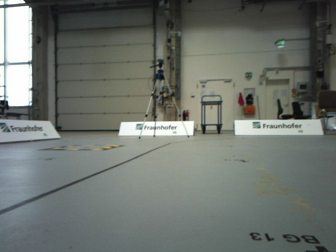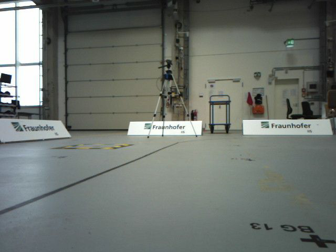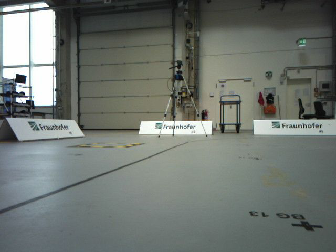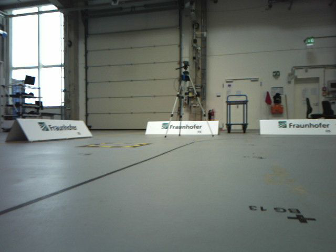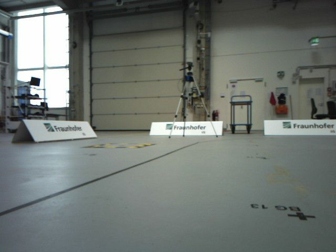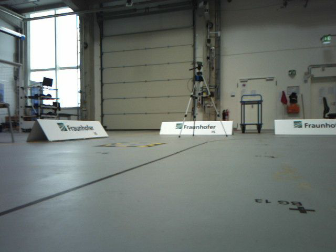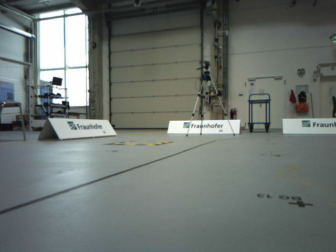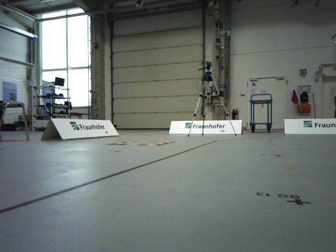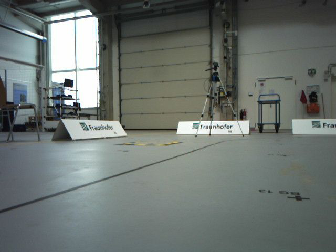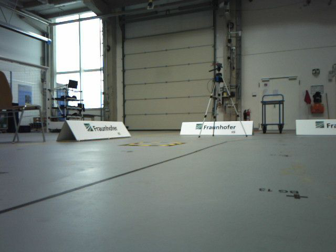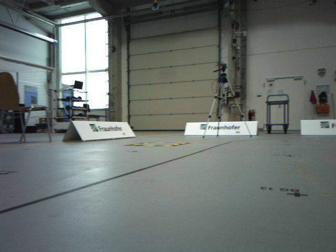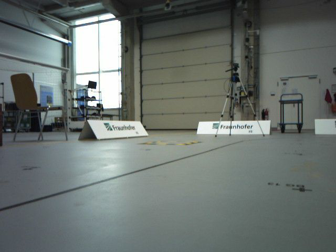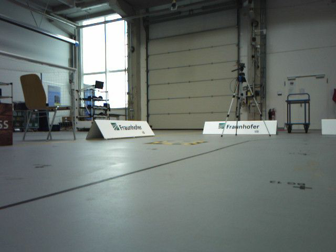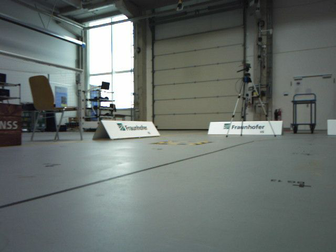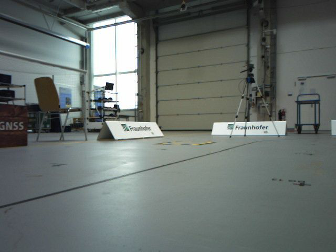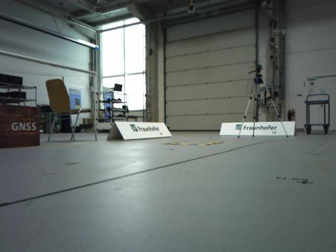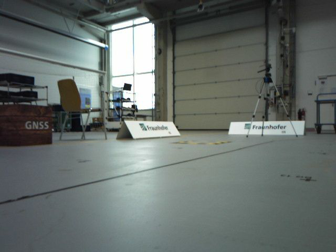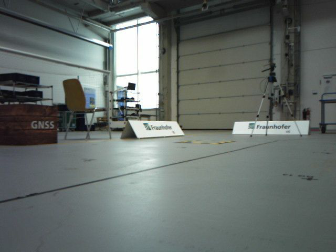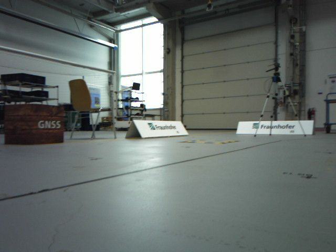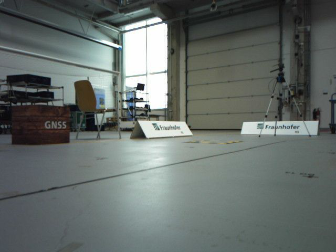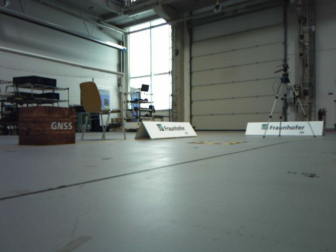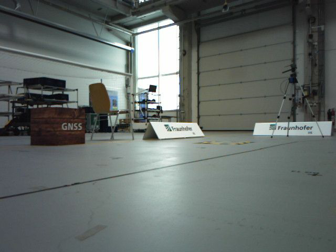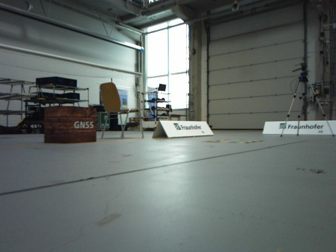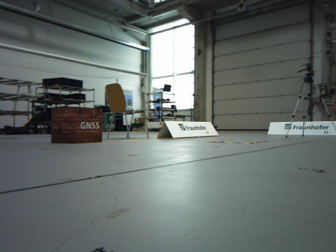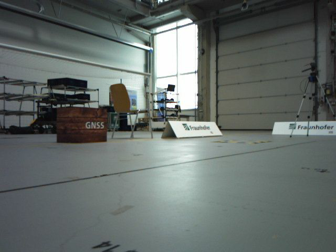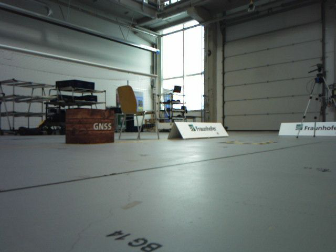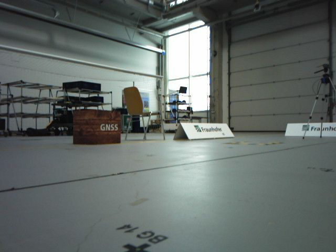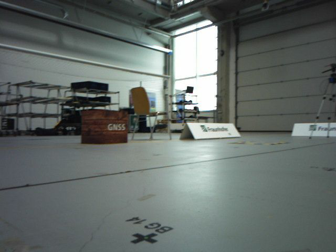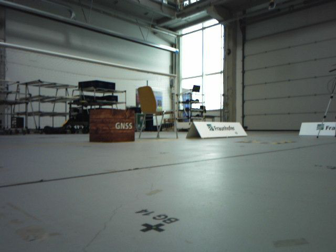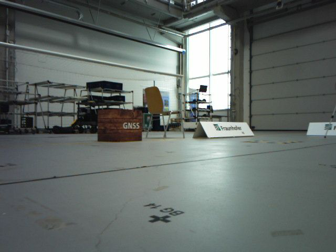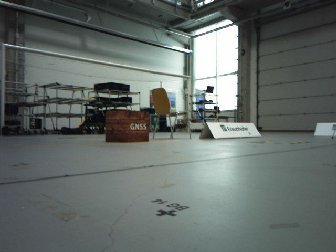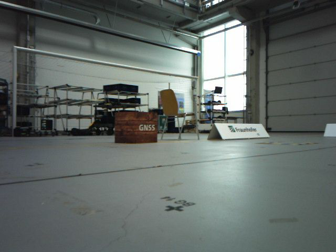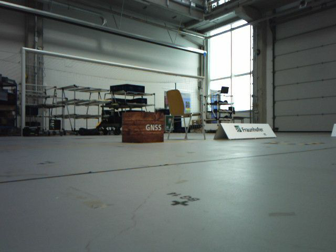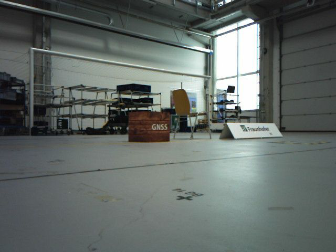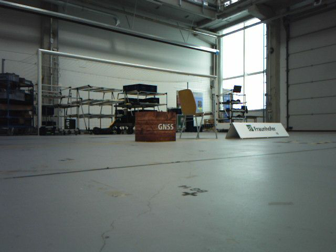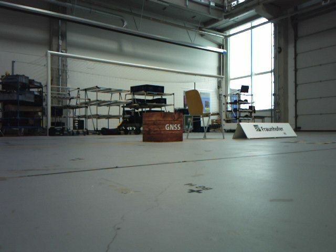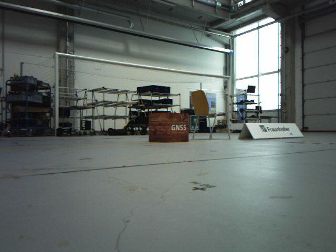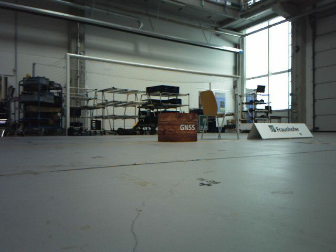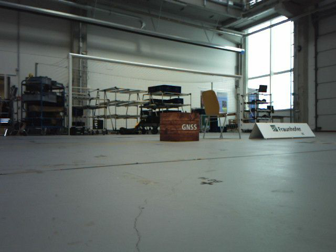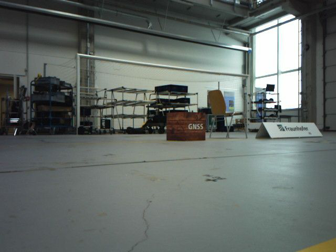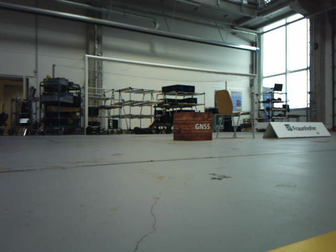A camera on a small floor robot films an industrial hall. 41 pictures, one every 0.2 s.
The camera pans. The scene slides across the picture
to the right.
The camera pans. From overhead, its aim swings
counterclockwise.
0.0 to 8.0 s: The scene slides to the right, as the camera pans about 55 degrees to its left. It travels backward, about 1.6 m.
The film runs backward here.
